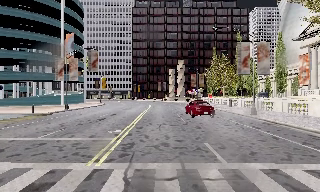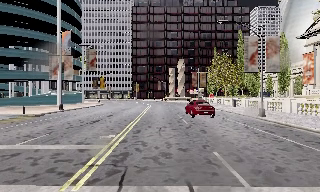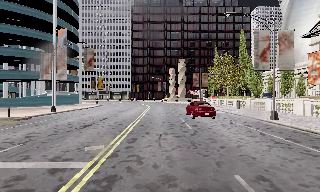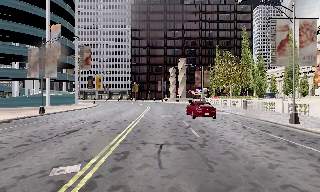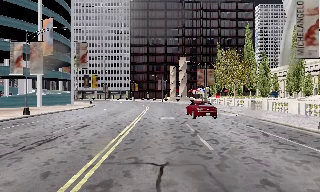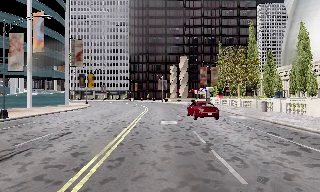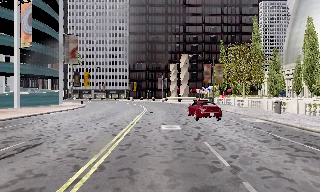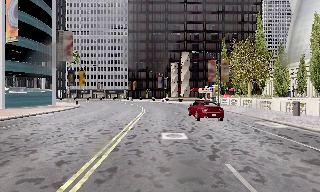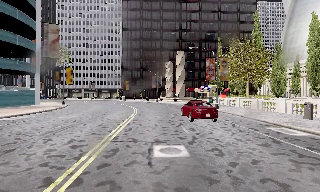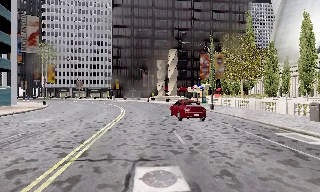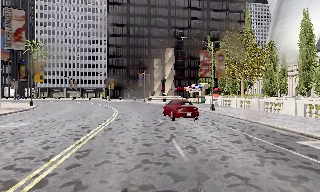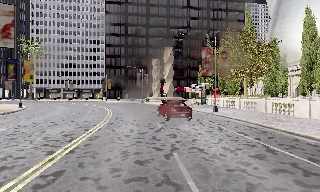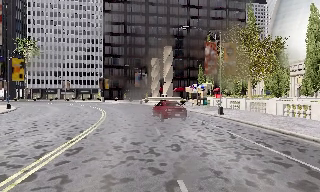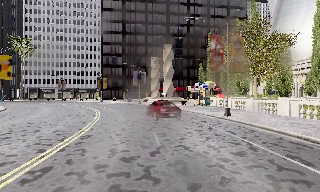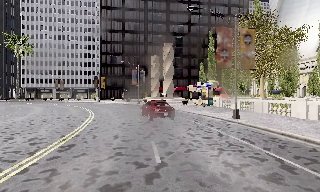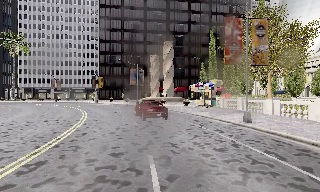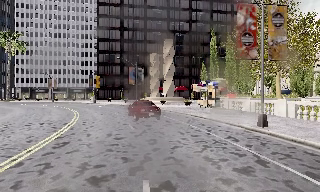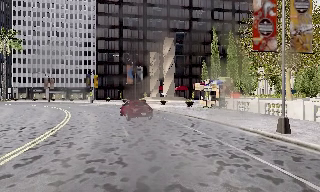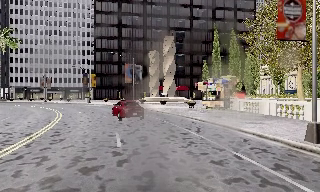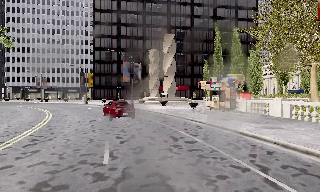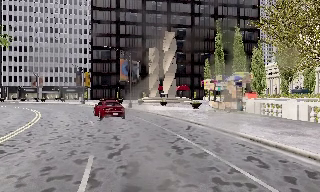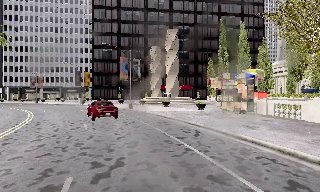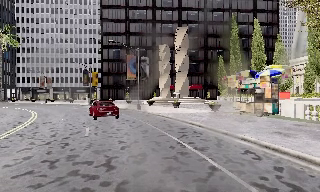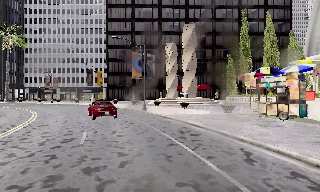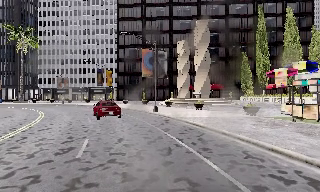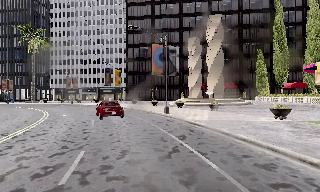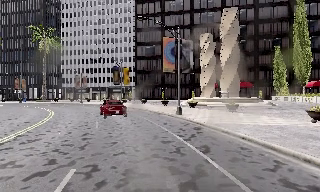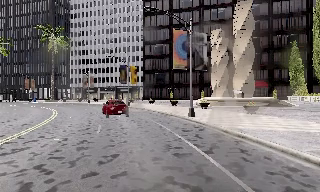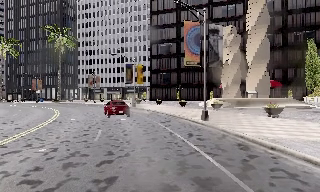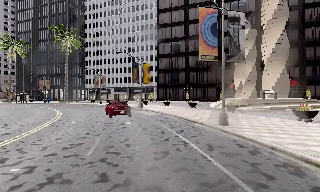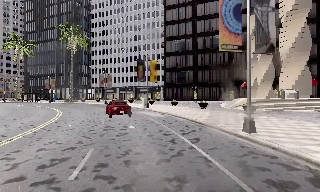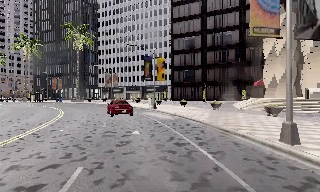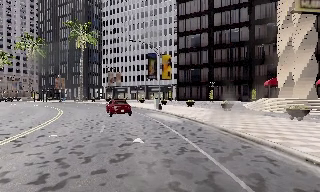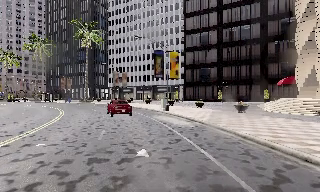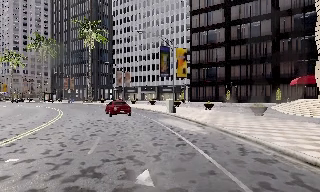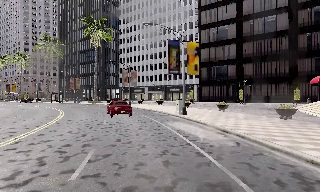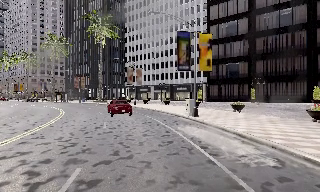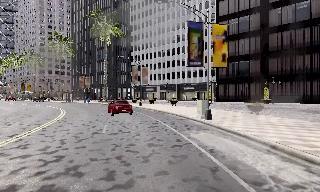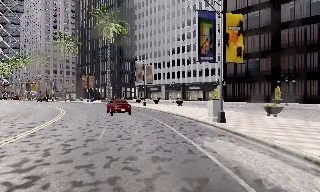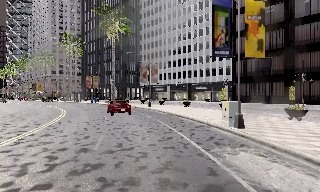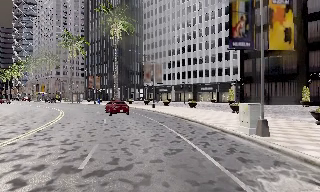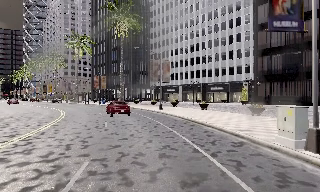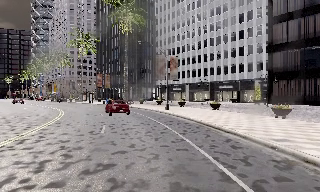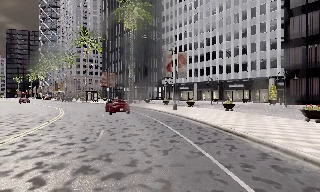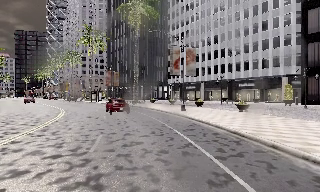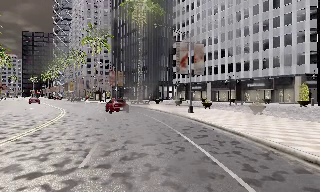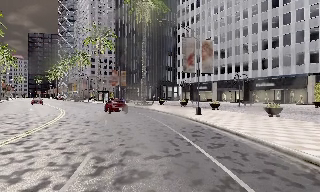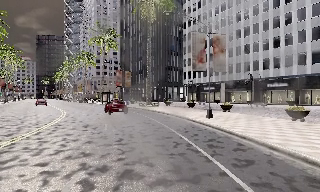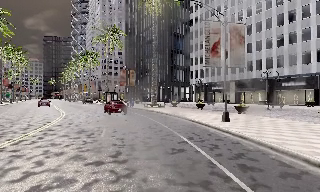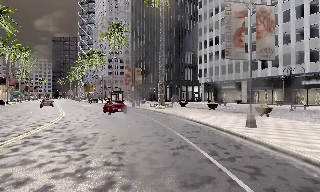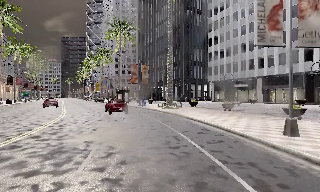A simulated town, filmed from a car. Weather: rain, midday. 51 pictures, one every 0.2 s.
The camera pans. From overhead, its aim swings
counterclockwise.
The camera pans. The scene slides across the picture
to the right.
0.0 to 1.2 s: The camera travels forward, about 10 m, so what stands in front looms larger. It gains speed.
1.2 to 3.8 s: The camera travels forward, about 20 m, so what stands in front looms larger.
3.8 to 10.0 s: The camera swings to its left by about 65 degrees, and the scene slides to the right. It travels forward, about 45 m.
The film runs forward here.
